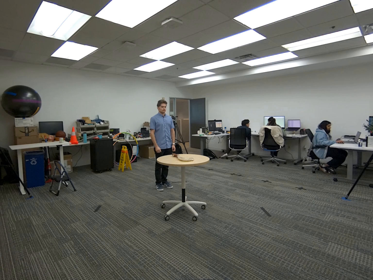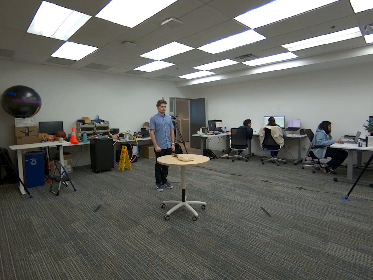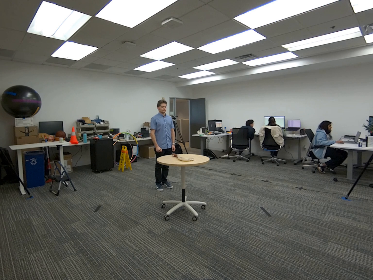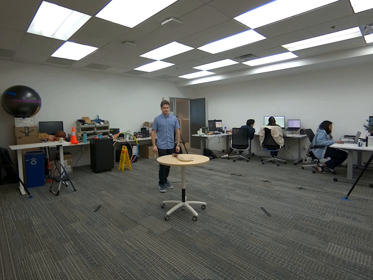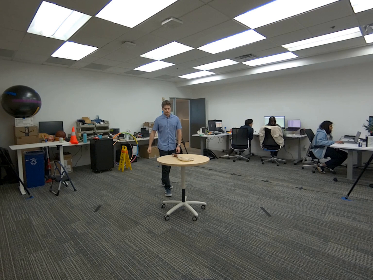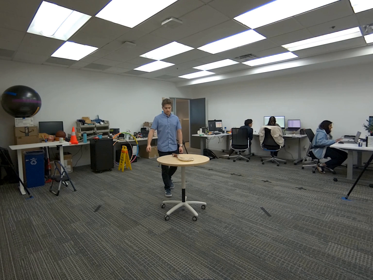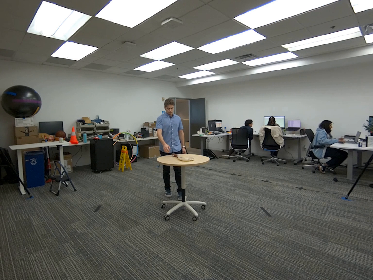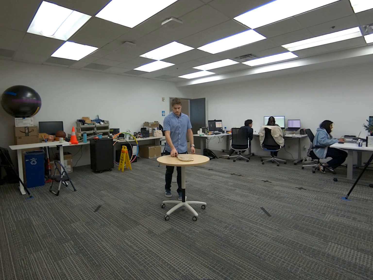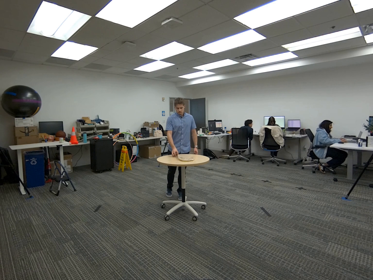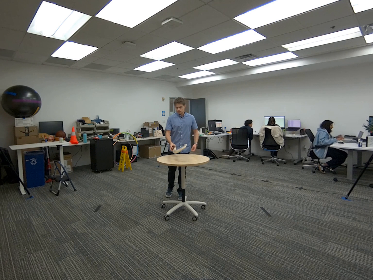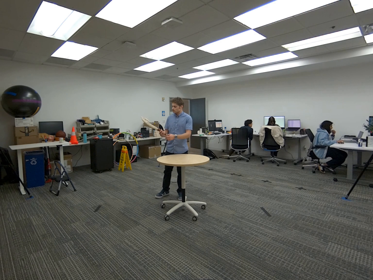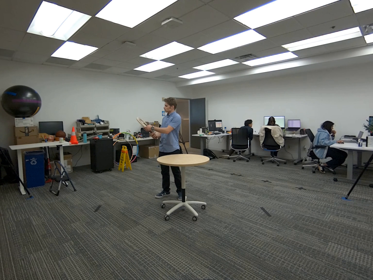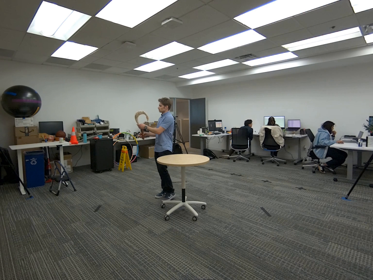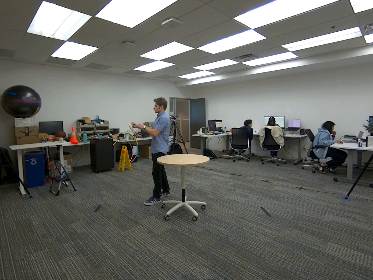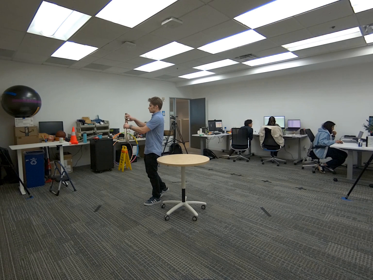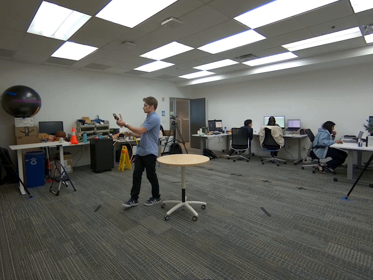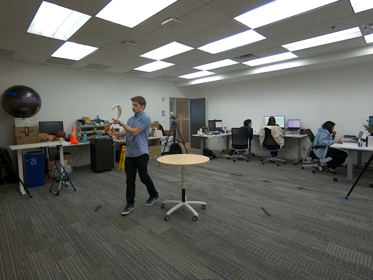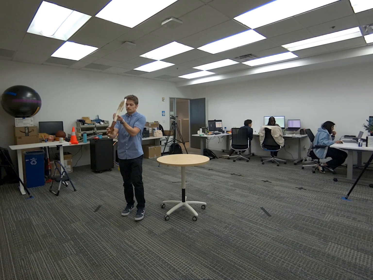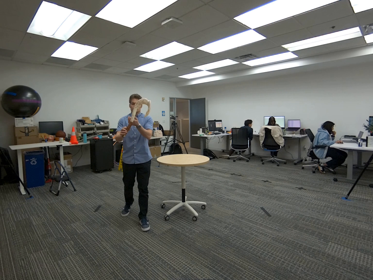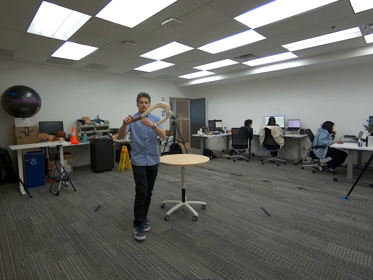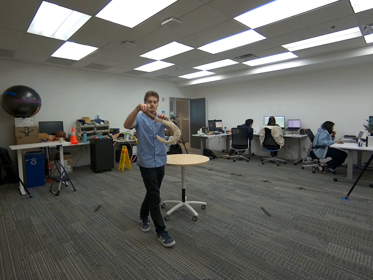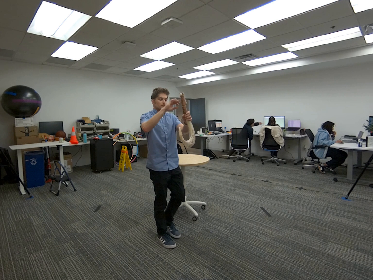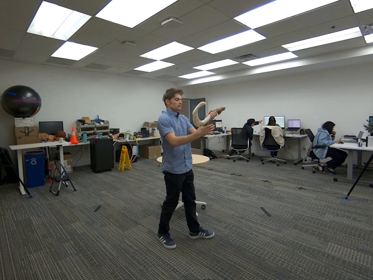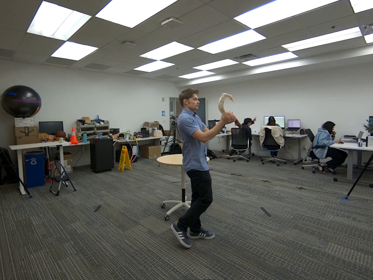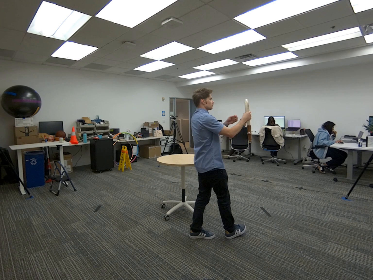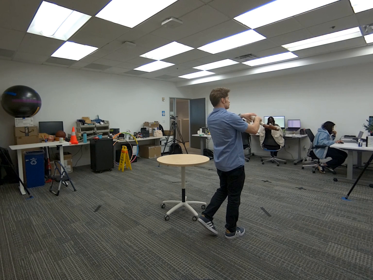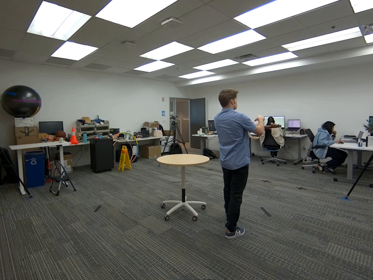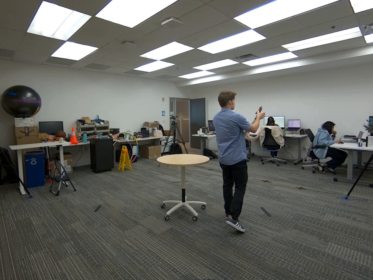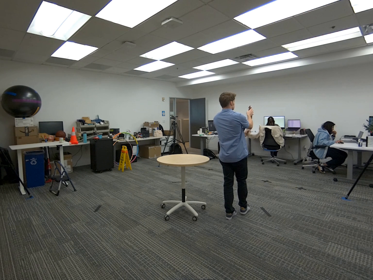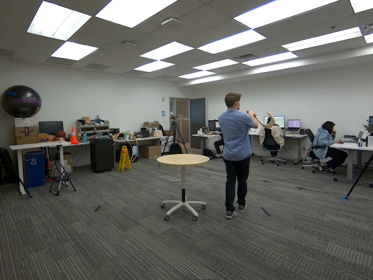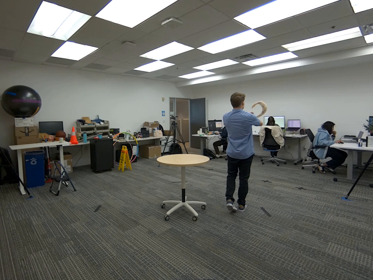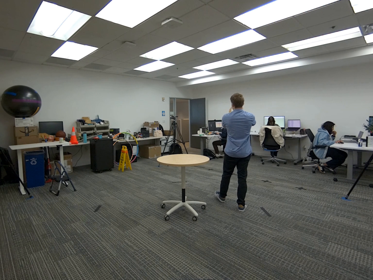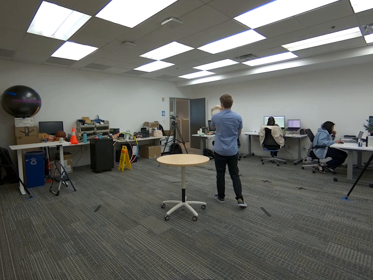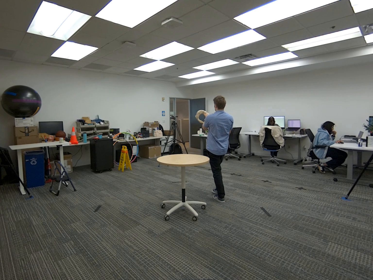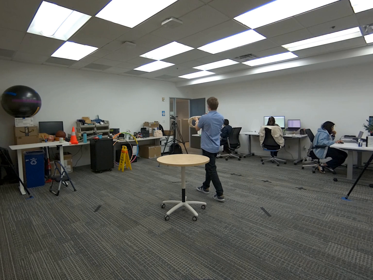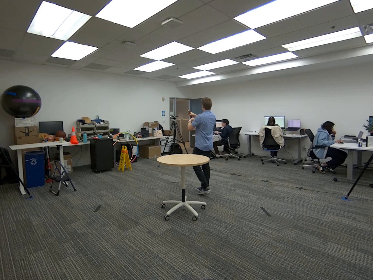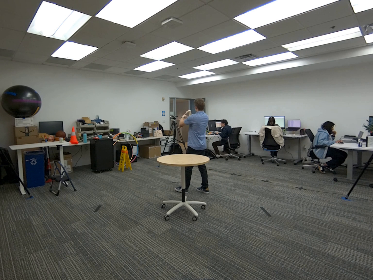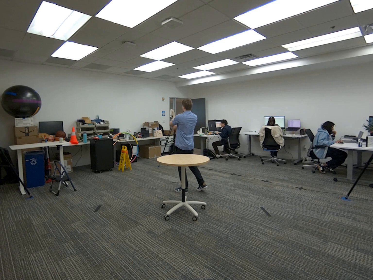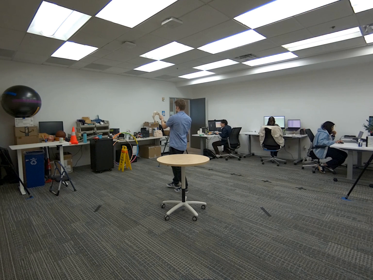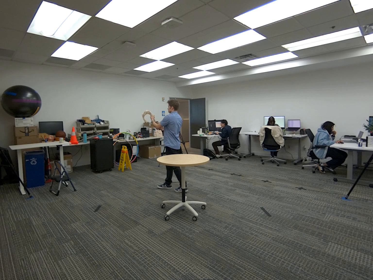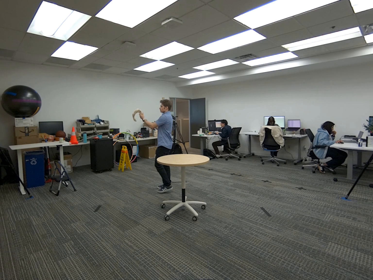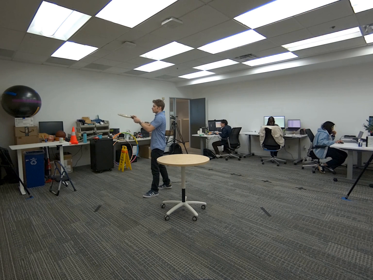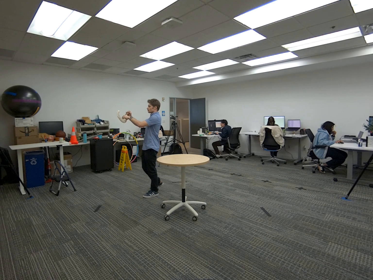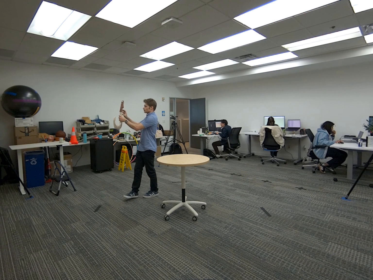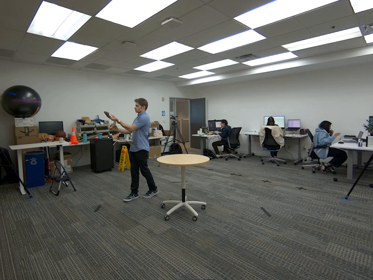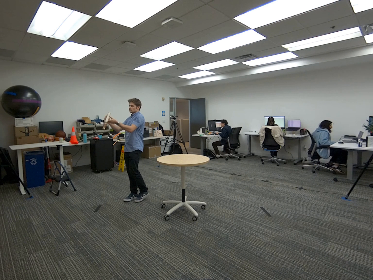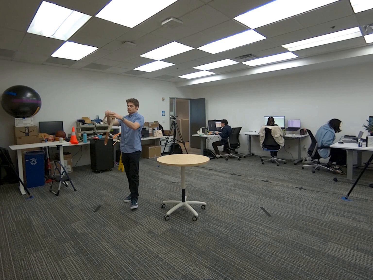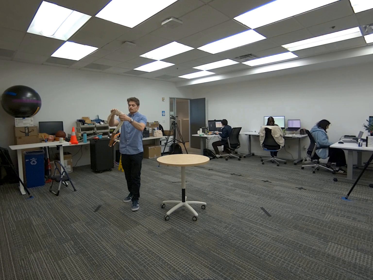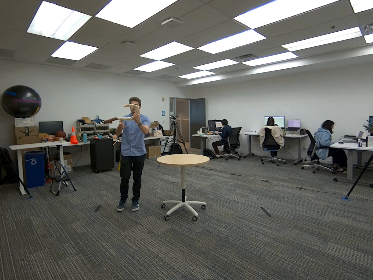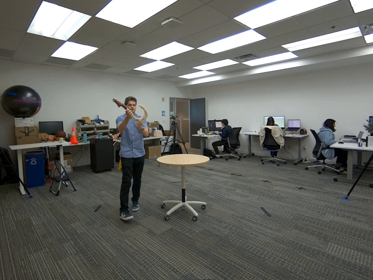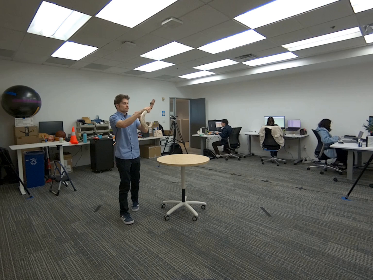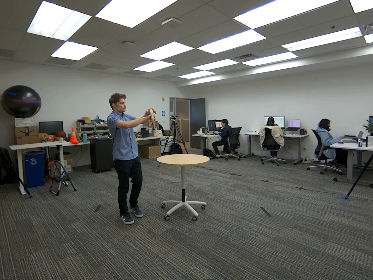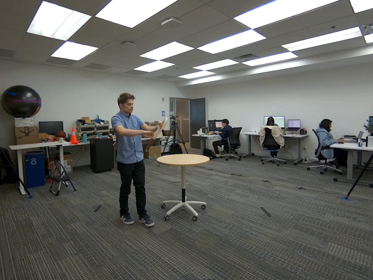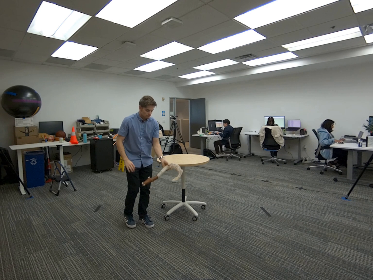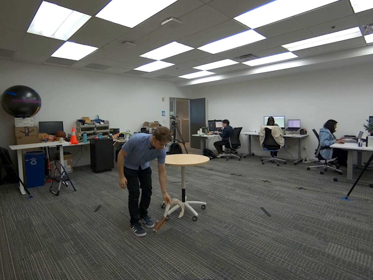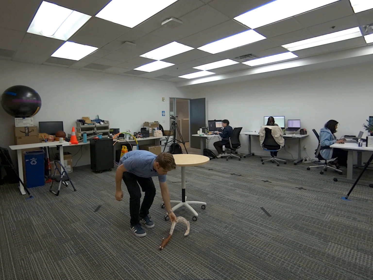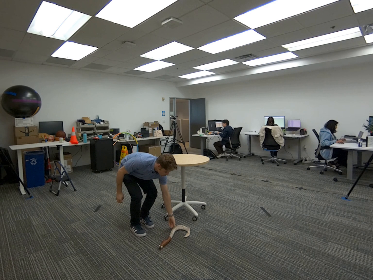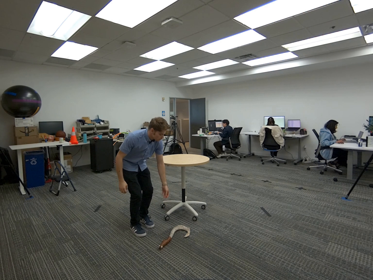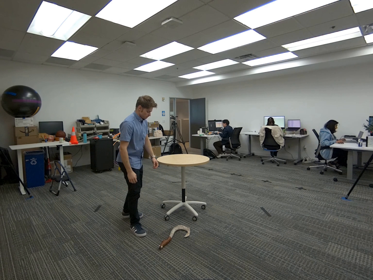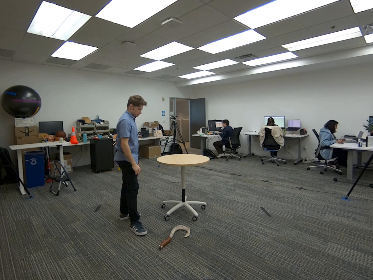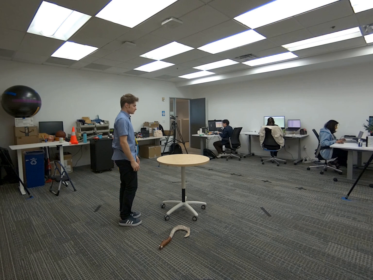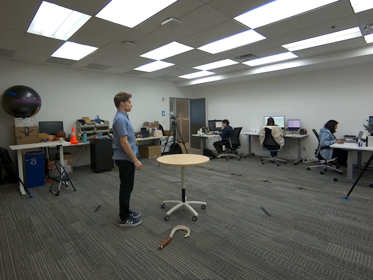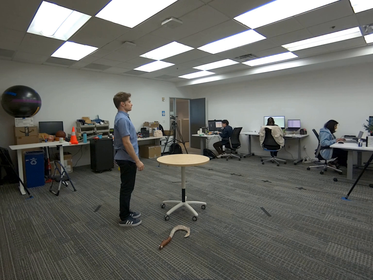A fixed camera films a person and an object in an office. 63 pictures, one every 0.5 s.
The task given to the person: Walk over to the Big Fish Hook on the round table and using both hands pick up the Big Fish Hook and begin to rotate the Big Fish Hook using both hands so that all cameras get a view of the Big Fish Hook. Place the Big Fish Hook on the ground when complete.
